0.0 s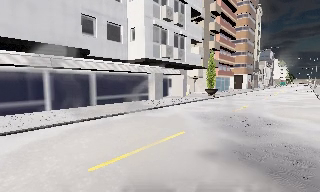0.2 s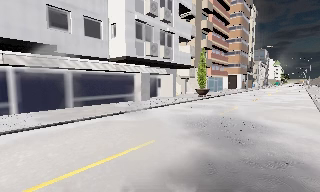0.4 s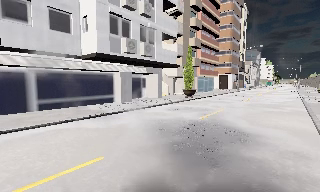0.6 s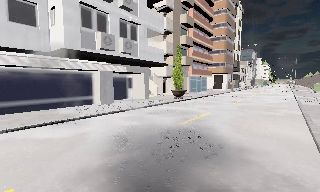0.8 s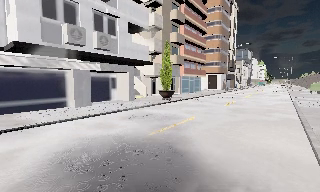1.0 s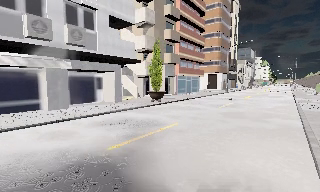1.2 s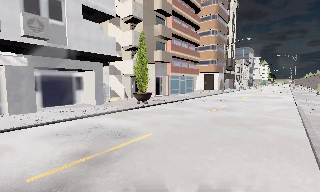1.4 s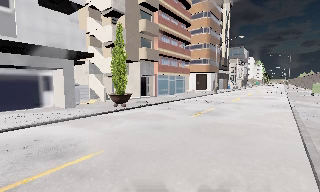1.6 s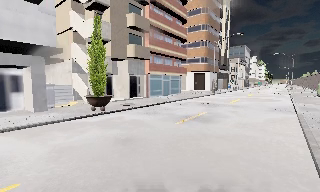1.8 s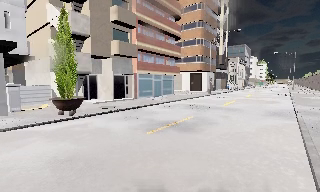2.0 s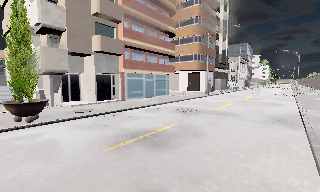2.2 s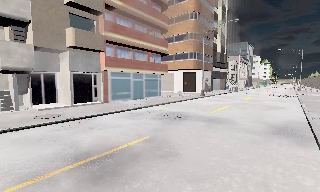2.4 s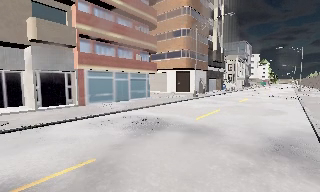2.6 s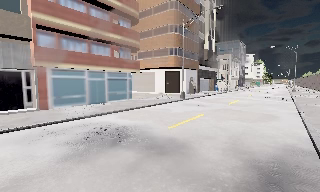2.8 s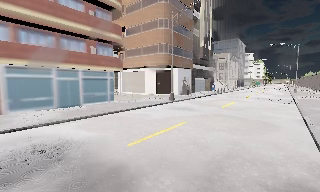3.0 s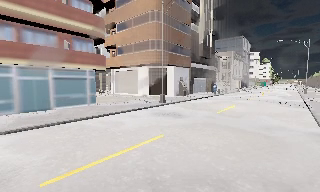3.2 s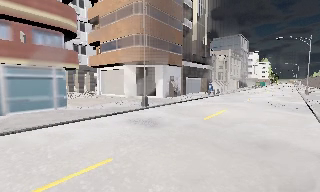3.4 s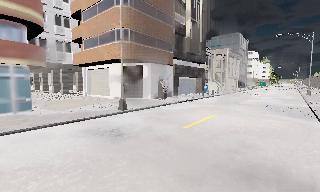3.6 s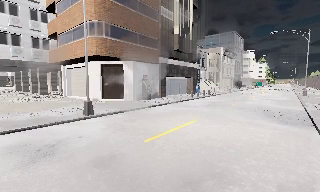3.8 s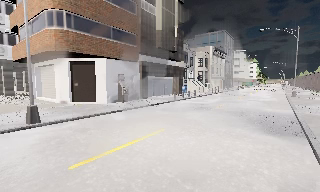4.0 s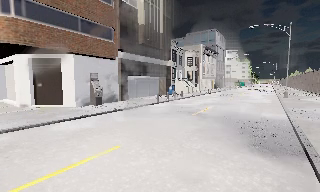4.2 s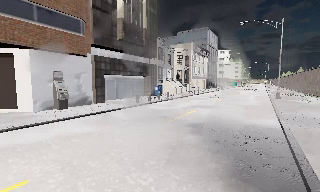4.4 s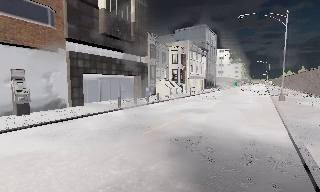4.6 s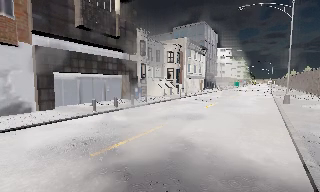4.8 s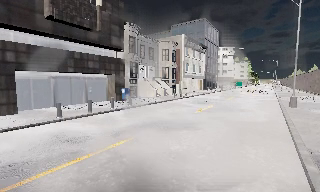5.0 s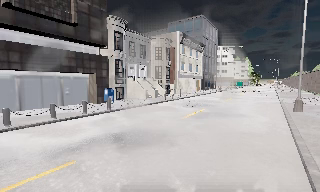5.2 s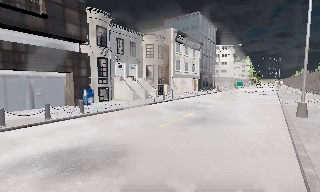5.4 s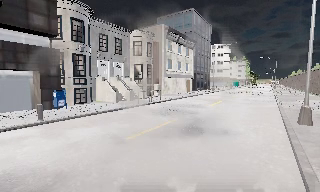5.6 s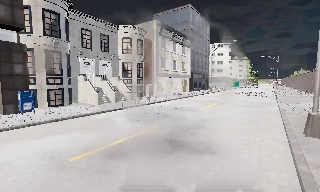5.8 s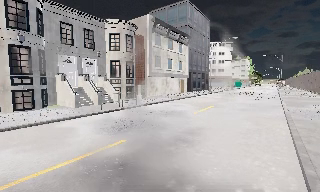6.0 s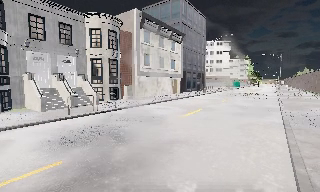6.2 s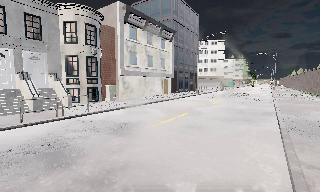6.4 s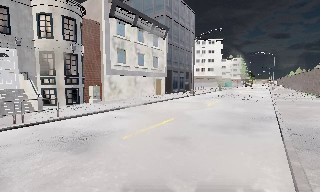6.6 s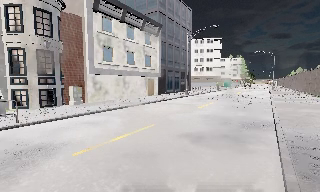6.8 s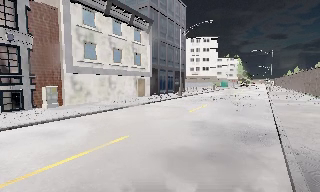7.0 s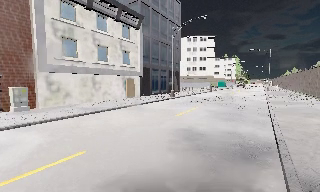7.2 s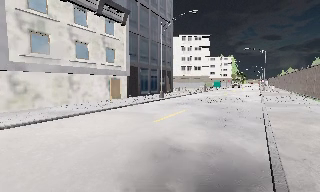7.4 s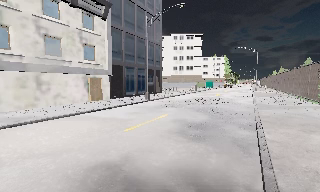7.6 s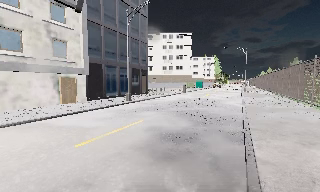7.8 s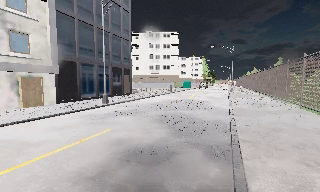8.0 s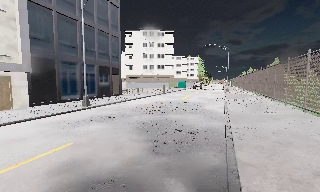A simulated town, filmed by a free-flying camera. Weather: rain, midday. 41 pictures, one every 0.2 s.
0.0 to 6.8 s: The camera travels forward and to its right, about 60 m, so what stands in front looms larger.
6.8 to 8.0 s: The camera pans to its right, which is clockwise from overhead, by about 10 degrees. It travels forward and to its right, about 9 m, so what stands in front looms larger.
The film runs forward here.
